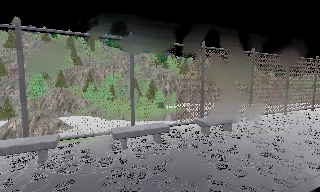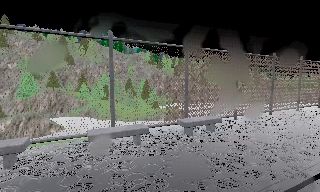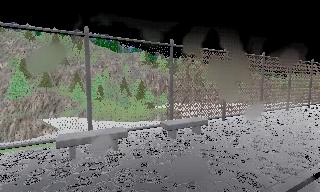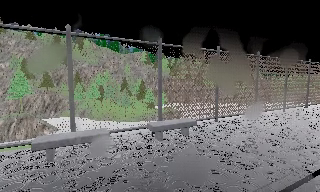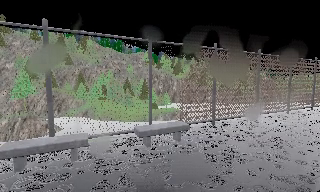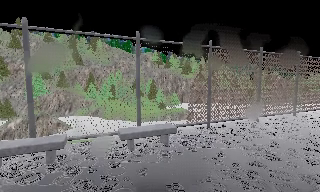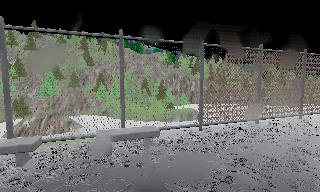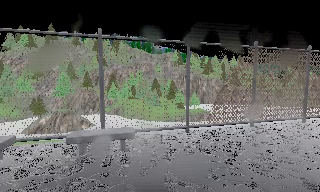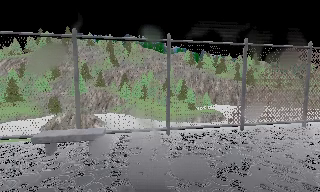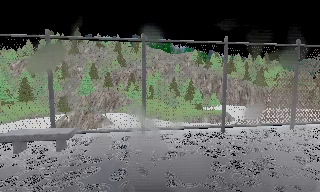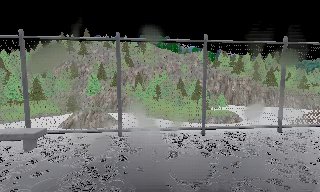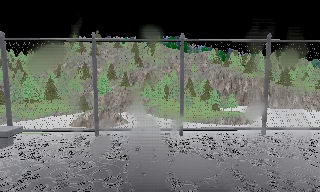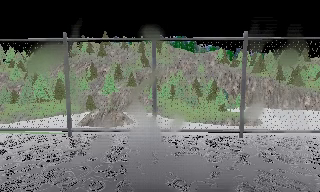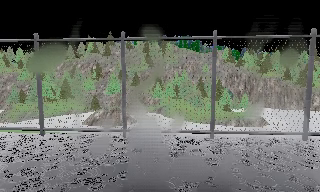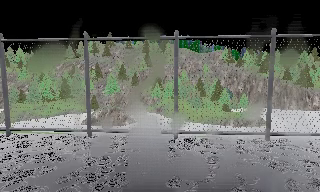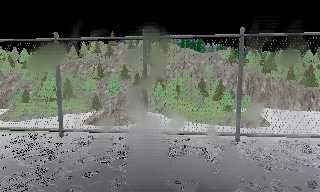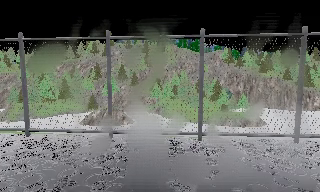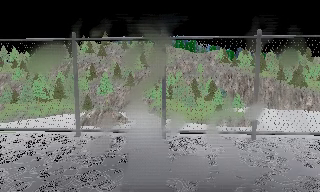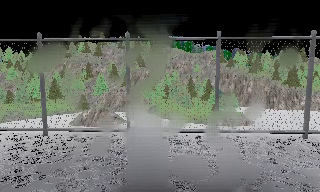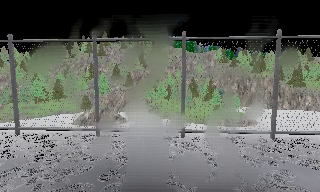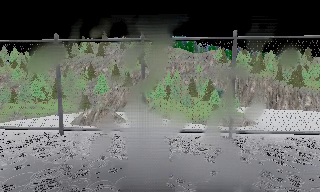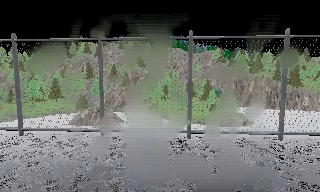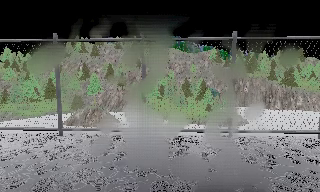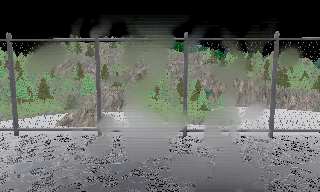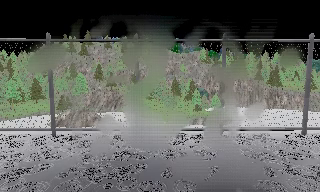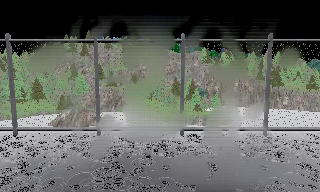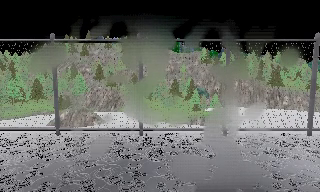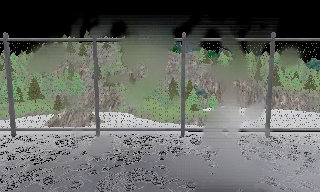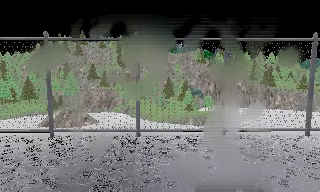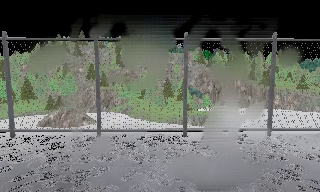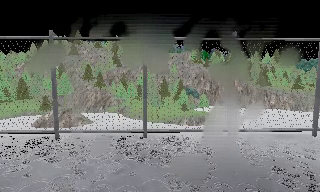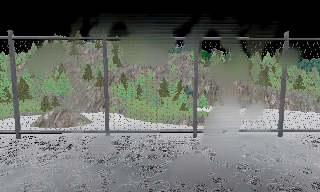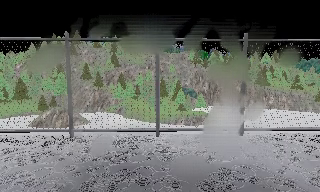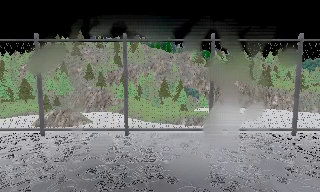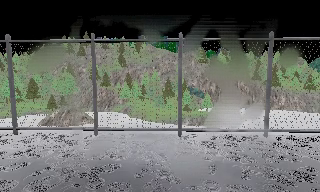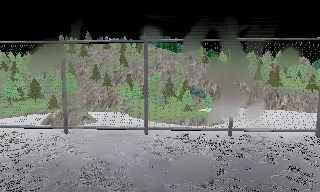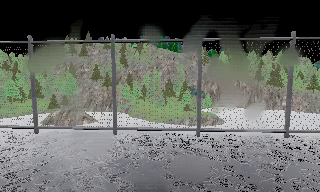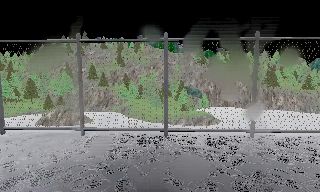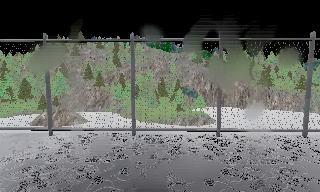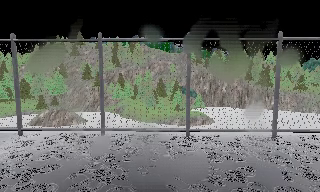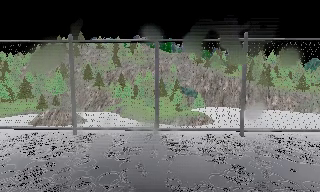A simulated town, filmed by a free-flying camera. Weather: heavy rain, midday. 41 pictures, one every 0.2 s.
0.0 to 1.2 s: The camera travels to its right and forward, about 3.5 m, so close, fixed things drift to the left.
1.2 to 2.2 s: The camera pans to its left, which is counterclockwise from overhead, by about 20 degrees. It travels to its right, about 5 m.
2.2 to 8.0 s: The camera travels to its right, about 35 m, so close, fixed things drift to the left.
The film runs backward here.
